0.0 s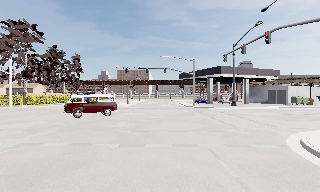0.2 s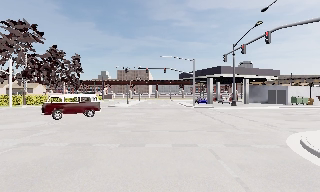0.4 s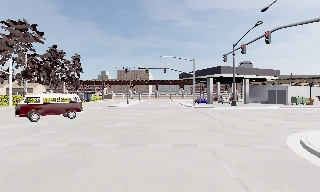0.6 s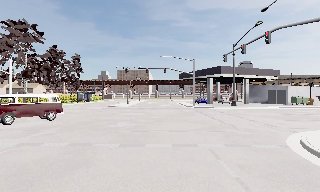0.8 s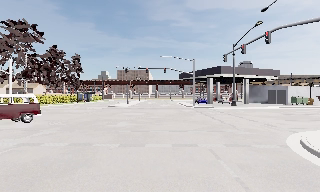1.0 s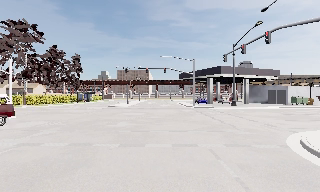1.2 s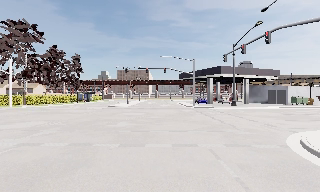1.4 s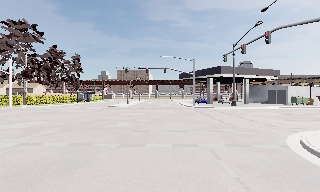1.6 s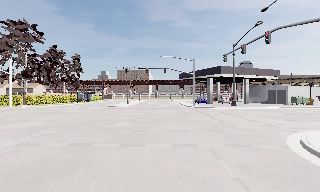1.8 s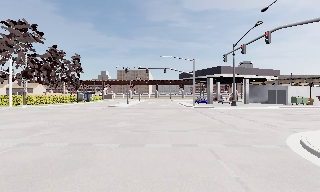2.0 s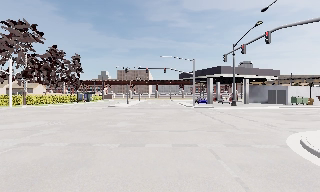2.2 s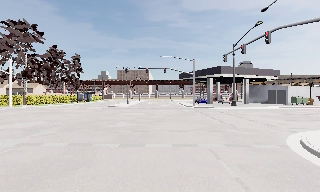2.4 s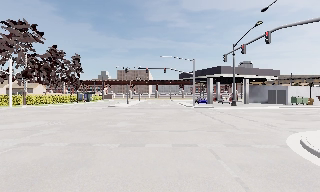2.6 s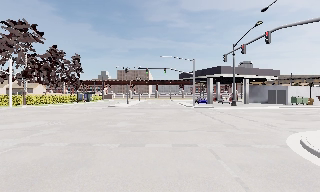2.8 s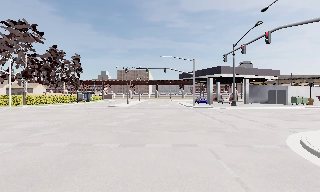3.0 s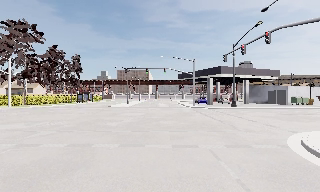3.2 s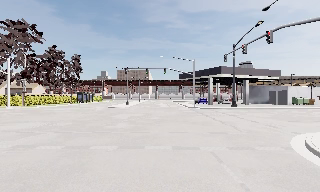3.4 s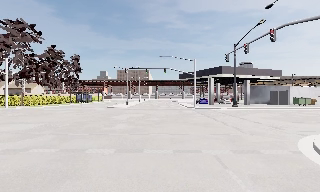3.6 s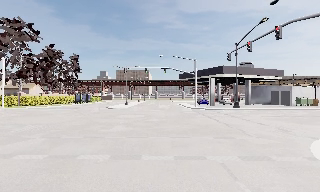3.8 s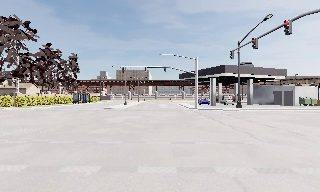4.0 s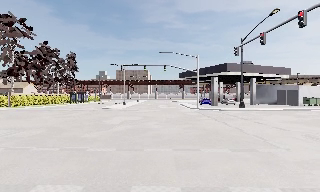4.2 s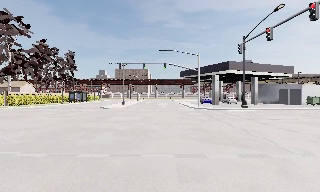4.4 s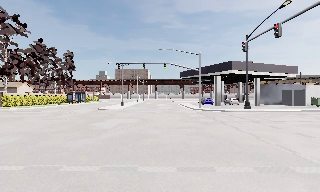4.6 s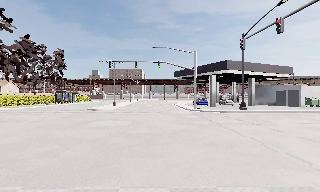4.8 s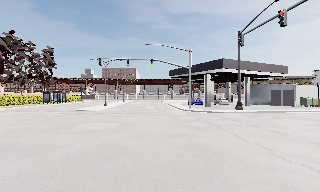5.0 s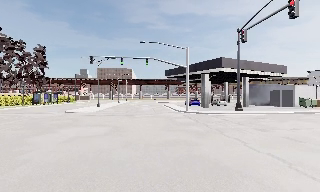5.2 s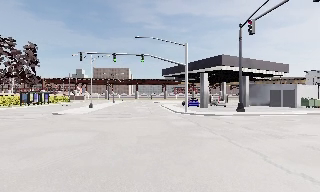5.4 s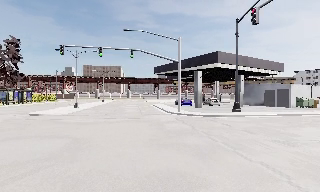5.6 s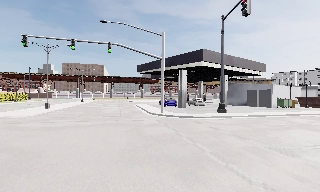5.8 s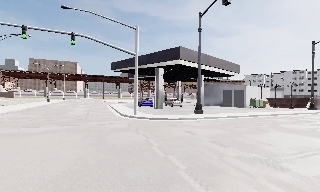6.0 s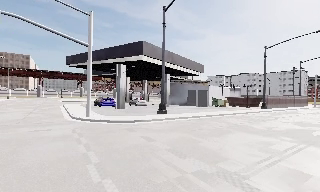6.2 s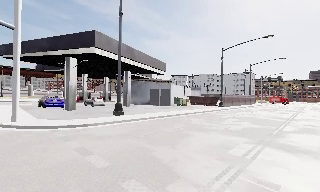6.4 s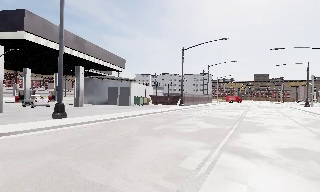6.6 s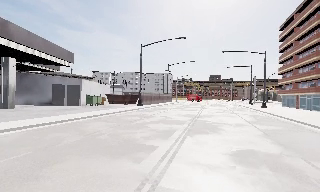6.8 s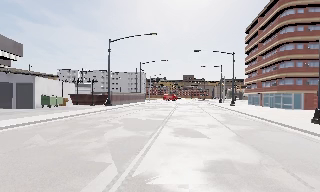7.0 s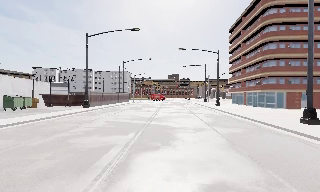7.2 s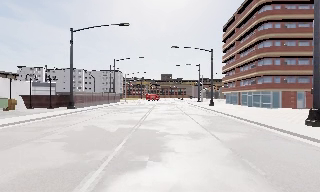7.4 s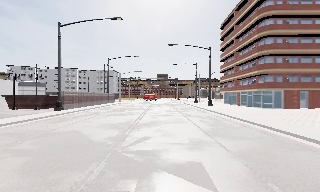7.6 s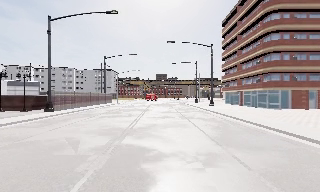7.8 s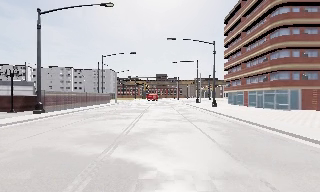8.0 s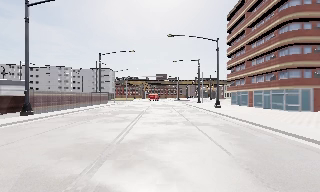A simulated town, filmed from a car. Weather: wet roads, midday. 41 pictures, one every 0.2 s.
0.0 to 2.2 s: The camera keeps its place and its aim.
2.2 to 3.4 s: The camera travels forward, about 0.5 m, so what stands in front looms larger. It gains speed.
3.4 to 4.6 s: The camera travels forward, about 5 m, so what stands in front looms larger.
4.6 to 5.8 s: The camera swings to its right by about 20 degrees, and the scene slides to the left. It travels forward, about 8 m, so what stands in front looms larger.
5.8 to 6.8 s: The camera swings to its right by about 60 degrees, and the scene slides to the left. It travels forward and to its right, about 8 m.
6.8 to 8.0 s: The camera travels forward, about 9 m, so what stands in front looms larger.
The film runs forward here.
